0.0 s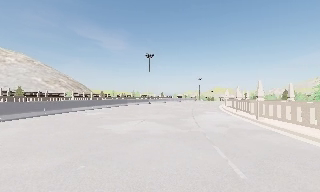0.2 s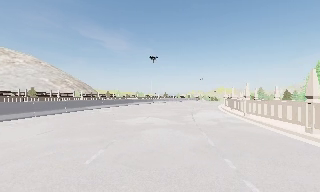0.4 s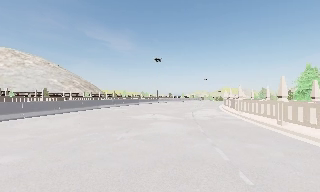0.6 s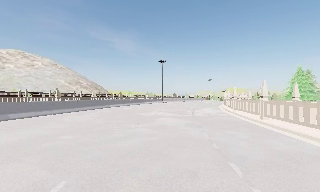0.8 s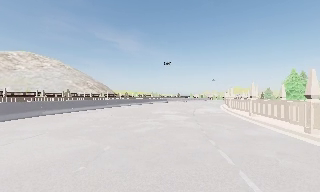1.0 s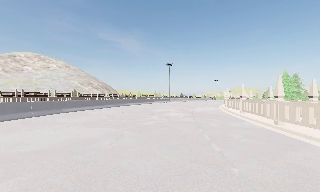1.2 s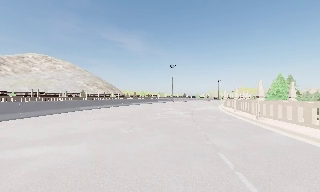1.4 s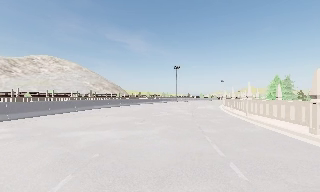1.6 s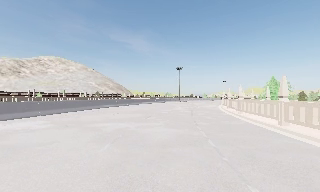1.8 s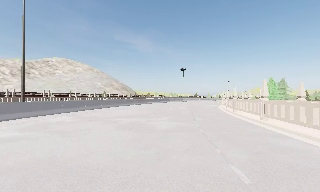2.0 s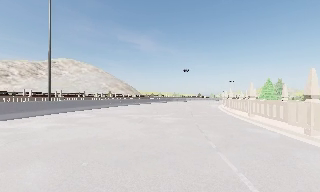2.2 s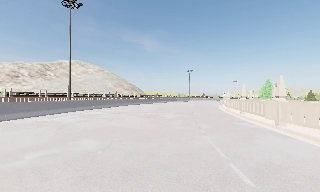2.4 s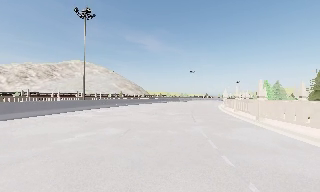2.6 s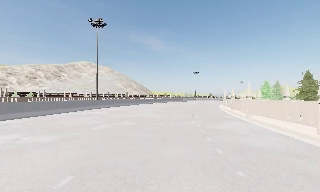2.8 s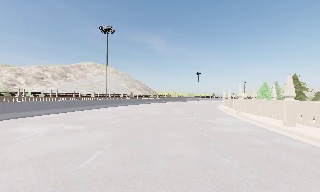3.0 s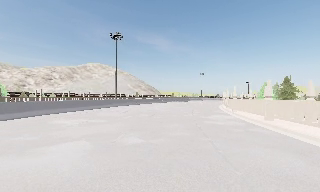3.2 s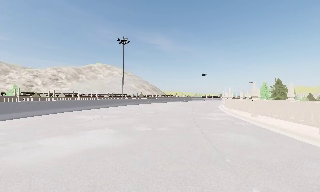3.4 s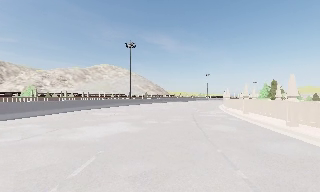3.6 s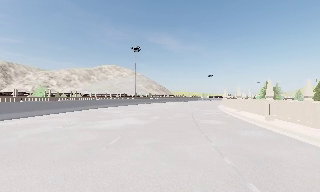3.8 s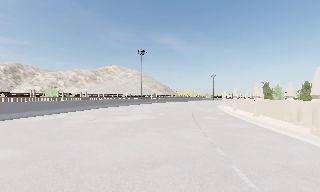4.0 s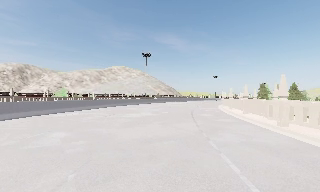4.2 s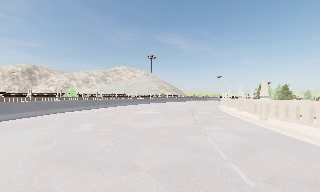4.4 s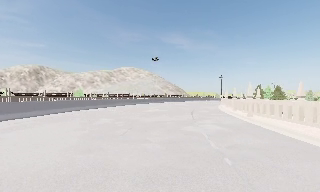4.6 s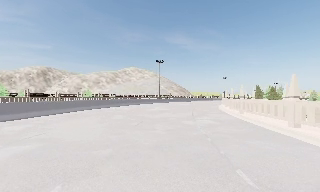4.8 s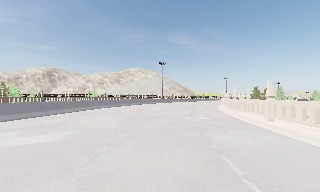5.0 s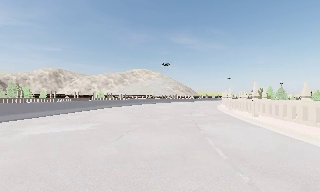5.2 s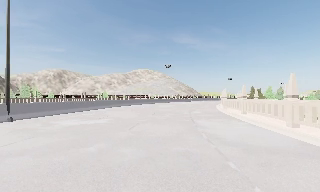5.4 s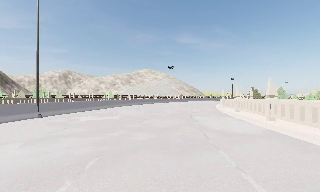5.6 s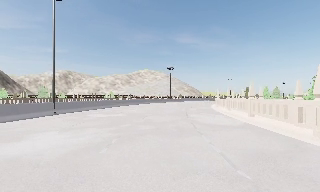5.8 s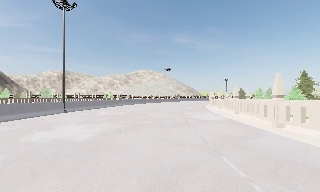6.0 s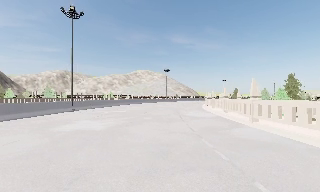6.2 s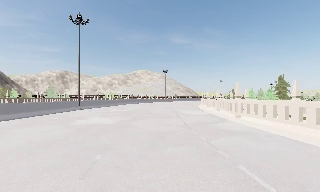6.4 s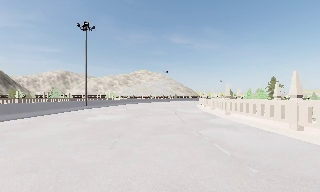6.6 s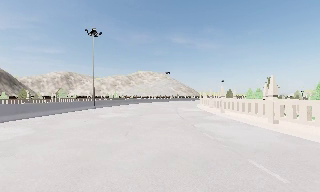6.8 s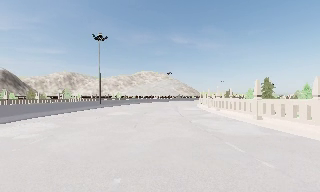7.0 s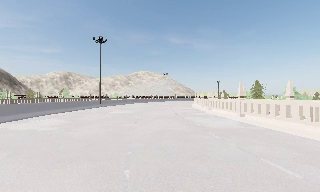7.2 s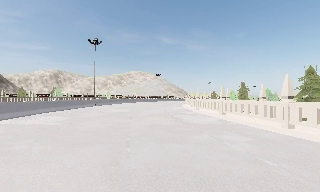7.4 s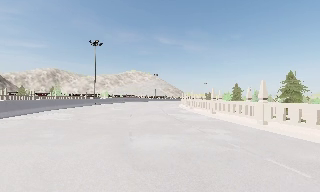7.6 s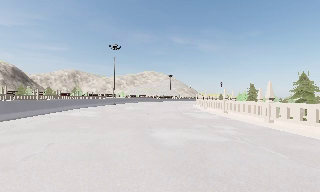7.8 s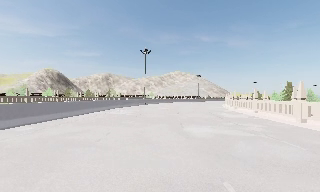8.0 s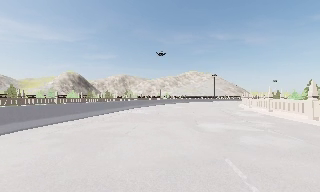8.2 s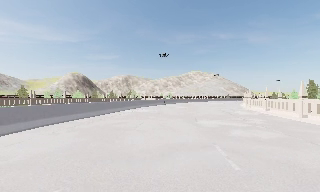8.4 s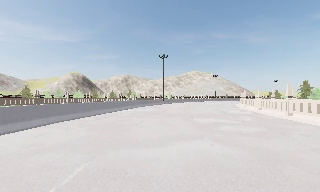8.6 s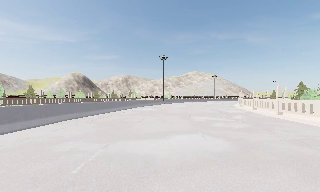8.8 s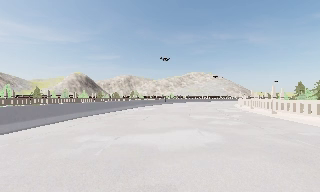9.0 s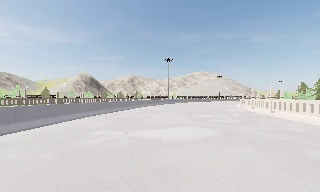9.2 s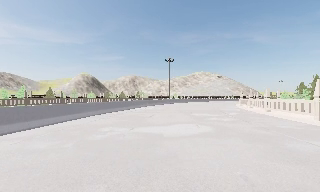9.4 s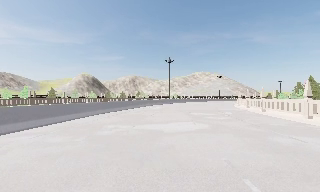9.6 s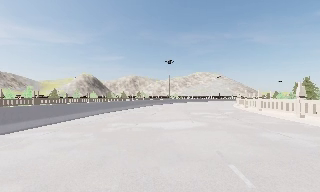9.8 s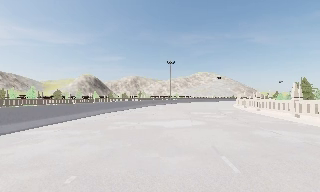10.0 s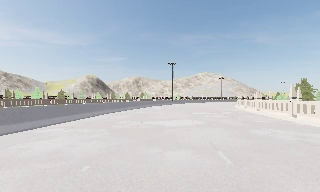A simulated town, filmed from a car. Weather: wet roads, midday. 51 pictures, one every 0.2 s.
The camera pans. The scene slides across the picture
to the right.
The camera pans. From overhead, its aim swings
counterclockwise.
0.0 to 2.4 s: The scene slides to the right, as the camera pans about 15 degrees to its left. It travels backward, about 25 m, so what stands in front gets smaller.
2.4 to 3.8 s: The camera pans to its left, which is counterclockwise from overhead, by about 10 degrees. It travels backward, about 15 m, so what stands in front gets smaller.
3.8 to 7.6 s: The scene slides to the right, as the camera pans about 10 degrees to its left. It travels backward, about 35 m, so what stands in front gets smaller.
7.6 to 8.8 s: The camera pans to its left, which is counterclockwise from overhead, by about 15 degrees. It travels backward, about 7 m, so what stands in front gets smaller.
8.8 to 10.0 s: The camera travels backward, about 4.5 m, so what stands in front gets smaller. It loses speed.
The film runs backward here.
